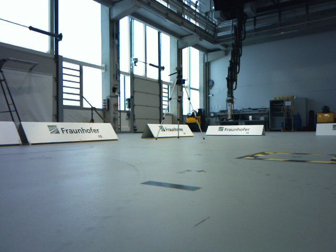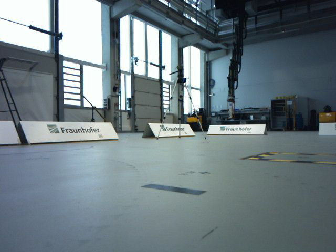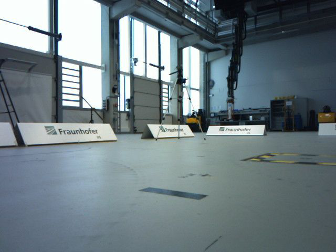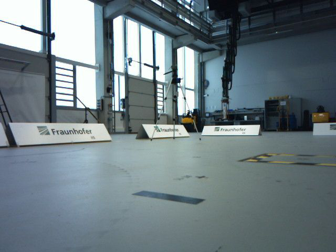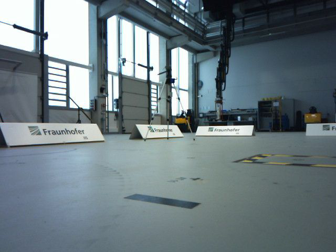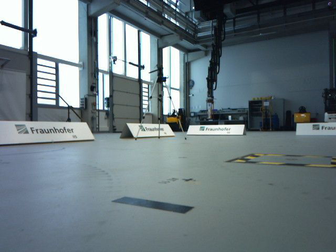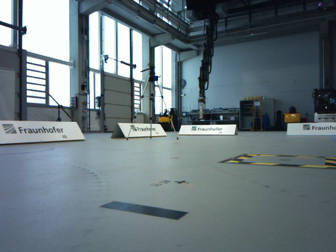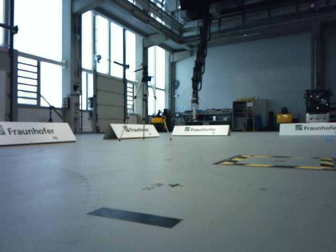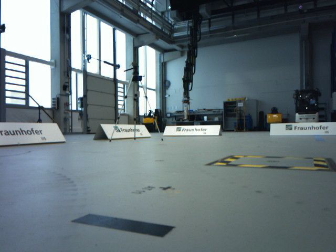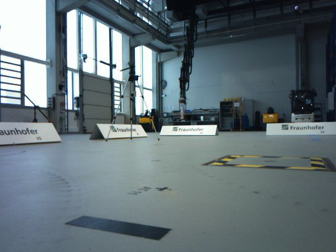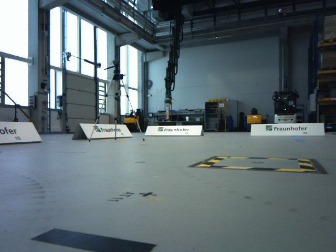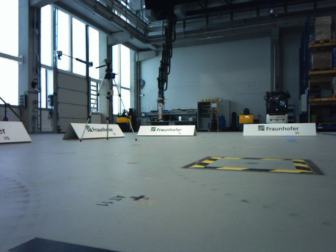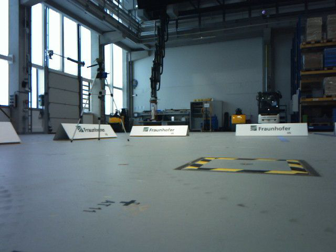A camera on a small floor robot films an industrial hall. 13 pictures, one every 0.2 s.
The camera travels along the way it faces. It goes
forward.
0.0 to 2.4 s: The camera swings to its right by about 15 degrees, and the scene slides to the left. It travels forward, about 0.5 m, so what stands in front looms larger.
The film runs forward here.
